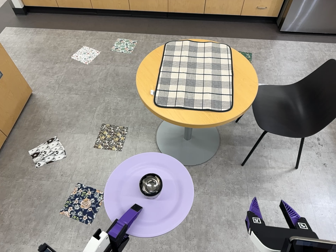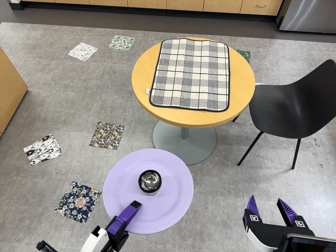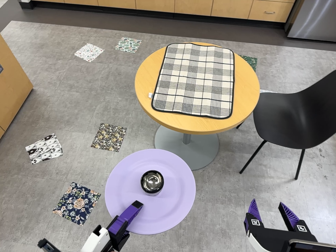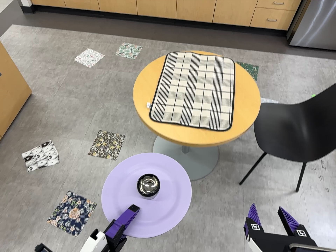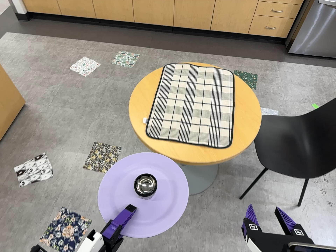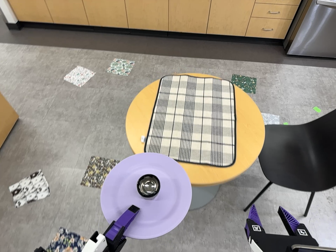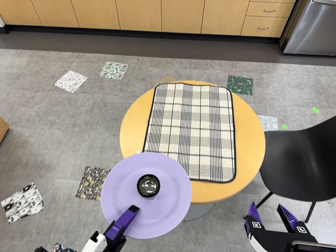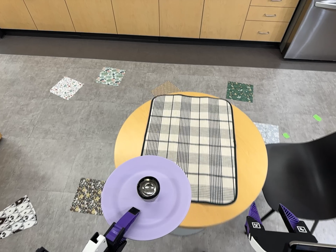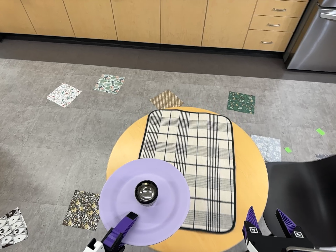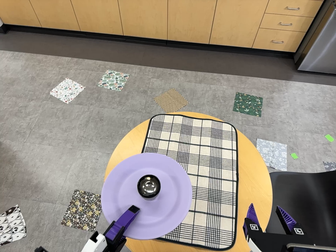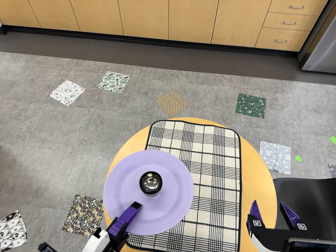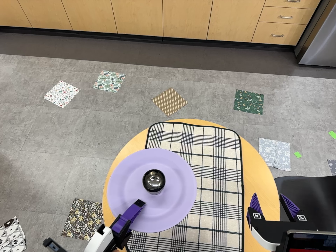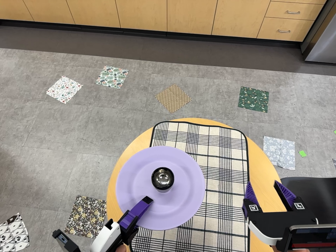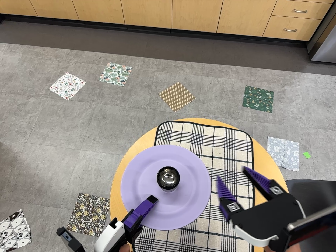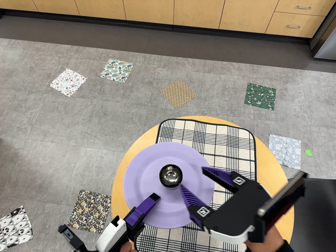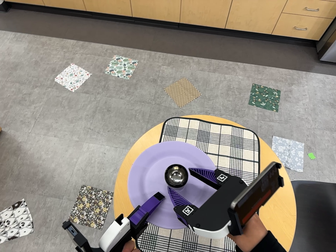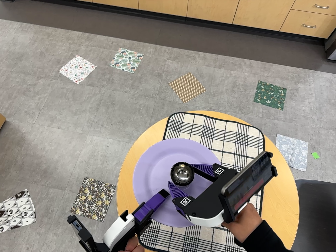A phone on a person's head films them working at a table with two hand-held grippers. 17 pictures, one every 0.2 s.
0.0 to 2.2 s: The camera travels toward the top of its view and forward, about 80 cm, so close, fixed things drift downward.
2.2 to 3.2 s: The camera travels to its left, forward and toward the top of its view, about 9 cm, so close, fixed things drift to the right.
The film runs forward here.
